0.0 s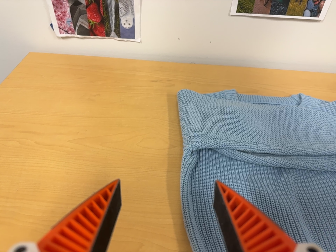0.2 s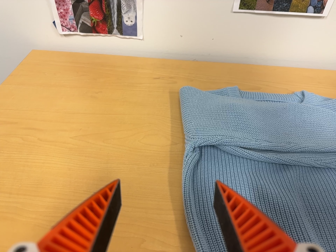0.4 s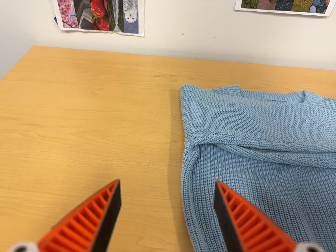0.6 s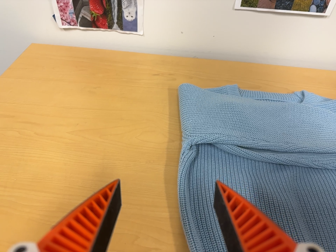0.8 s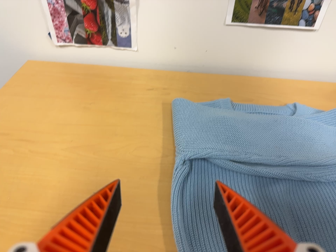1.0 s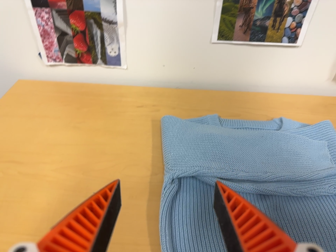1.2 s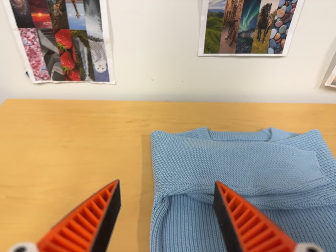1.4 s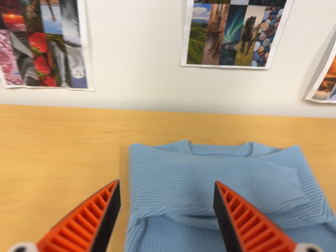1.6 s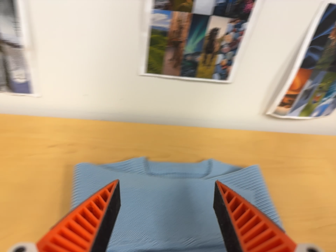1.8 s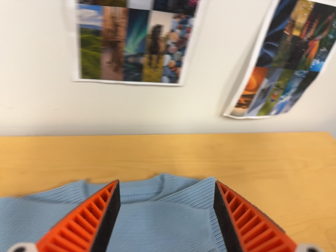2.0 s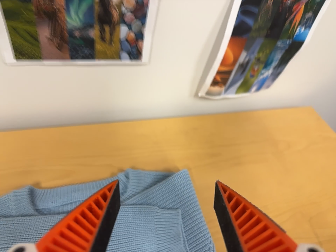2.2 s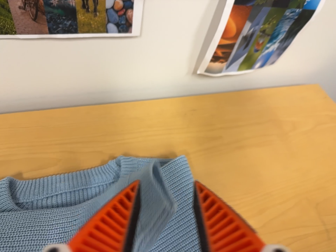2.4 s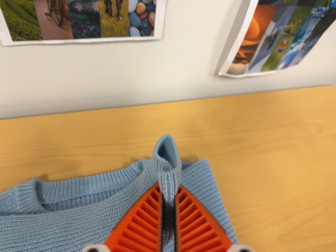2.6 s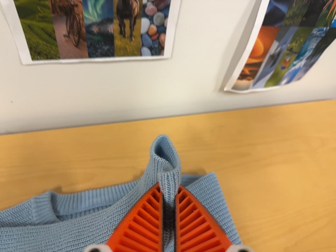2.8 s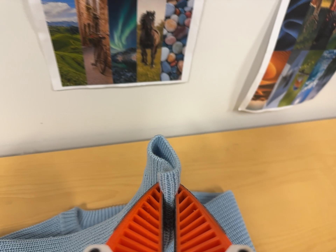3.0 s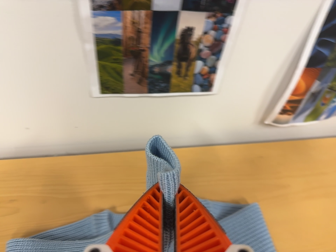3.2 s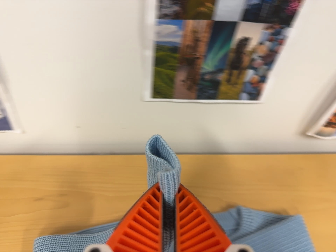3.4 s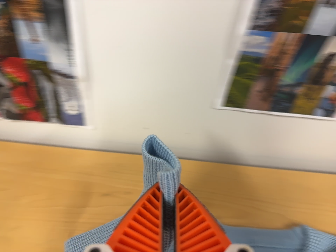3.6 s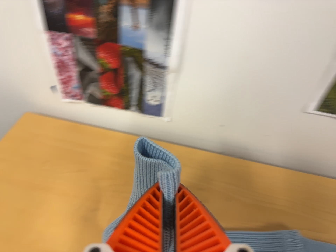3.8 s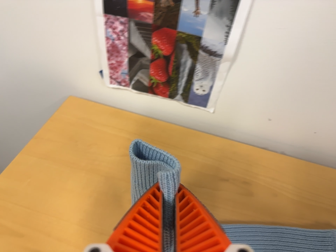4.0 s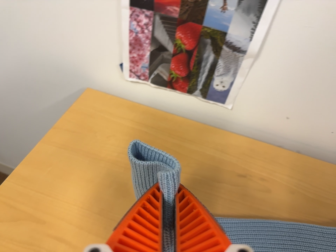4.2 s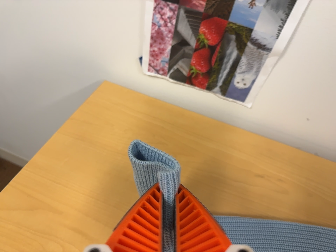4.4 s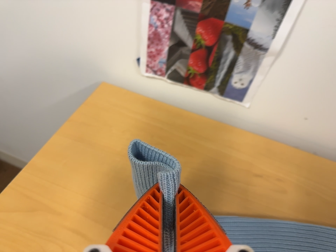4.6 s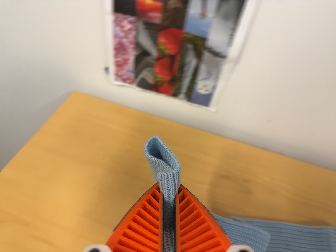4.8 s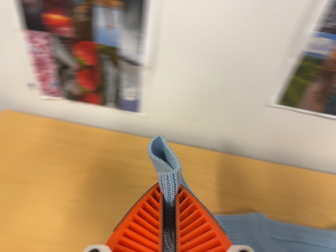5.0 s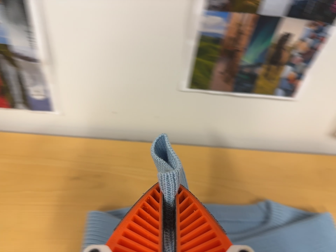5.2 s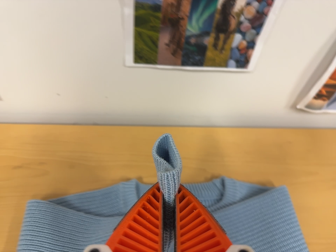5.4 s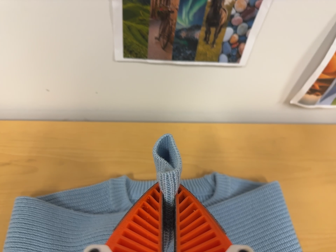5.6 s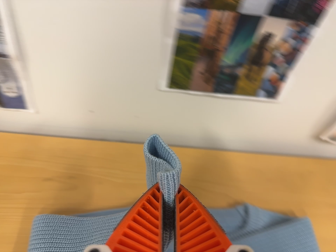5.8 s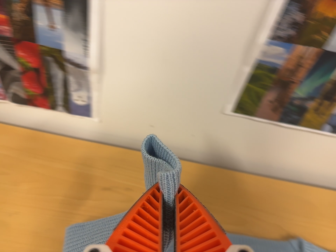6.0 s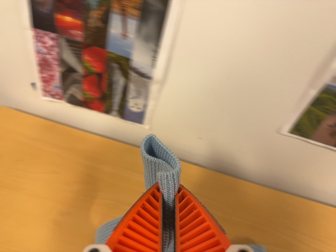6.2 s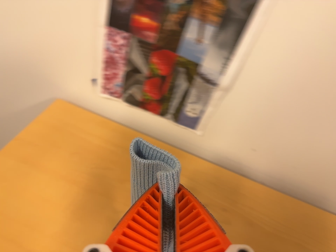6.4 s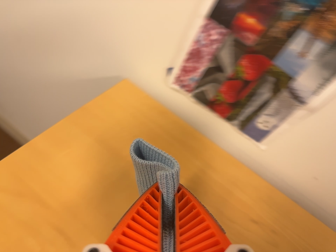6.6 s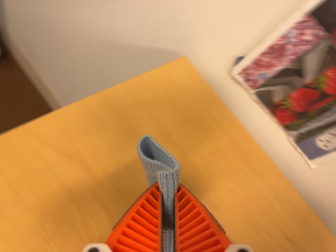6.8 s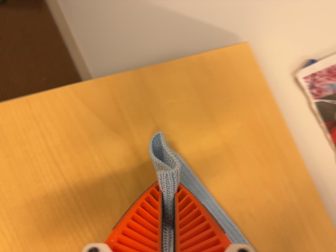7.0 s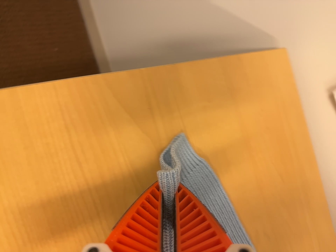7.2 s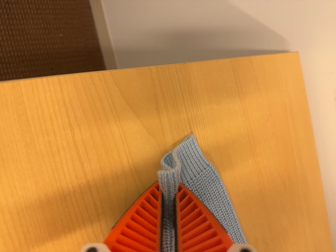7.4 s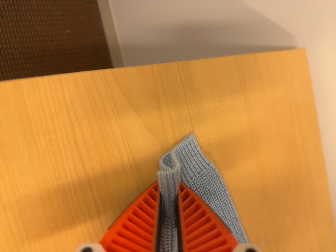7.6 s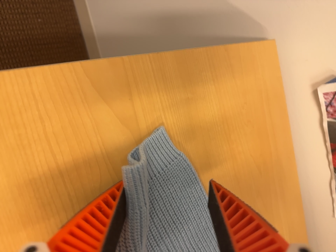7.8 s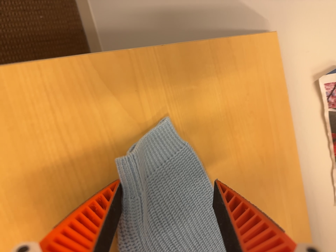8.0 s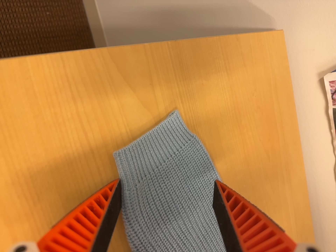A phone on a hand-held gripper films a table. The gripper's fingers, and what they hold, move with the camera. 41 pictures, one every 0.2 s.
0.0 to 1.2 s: The camera travels toward the top of its view and to its right, about 6 cm, so close, fixed things drift downward.
1.2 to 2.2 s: The camera swings to its right by about 20 degrees, and the scene slides to the left. It travels forward, toward the top of its view and to its right, about 30 cm, so what stands in front looms larger. Its aim tips toward the bottom of its view by about 15 degrees.
2.2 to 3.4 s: The camera swings to its left by about 20 degrees, and the scene slides to the right. It travels to its left, about 20 cm, so close, fixed things drift to the right. Its aim tips toward the top of its view by about 10 degrees, and the scene shifts downward. It rolls about its line of sight by about 10 degrees, and the scene rotates clockwise.
3.4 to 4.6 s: The camera travels to its left, about 14 cm, so close, fixed things drift to the right. It rolls about its line of sight by about 10 degrees, and the scene rotates clockwise.
4.6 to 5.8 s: The camera travels to its right, about 12 cm, so close, fixed things drift to the left.
5.8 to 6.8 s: The scene slides to the right, as the camera pans about 10 degrees to its left. It travels to its left, about 36 cm, so close, fixed things drift to the right. It rolls about its line of sight by about 55 degrees, and the scene rotates clockwise.
6.8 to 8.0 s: The camera's aim tips toward the bottom of its view by about 10 degrees, and the scene shifts upward. It rolls about its line of sight by about 10 degrees, and the scene rotates clockwise.
The film runs backward here.
